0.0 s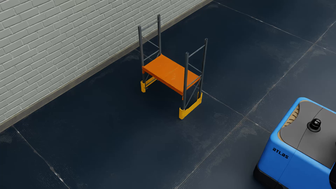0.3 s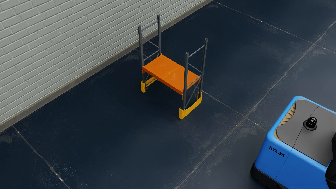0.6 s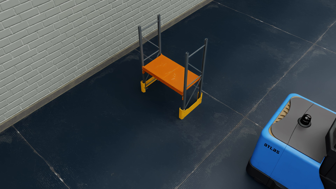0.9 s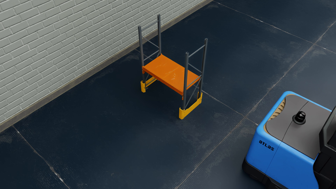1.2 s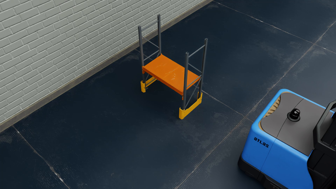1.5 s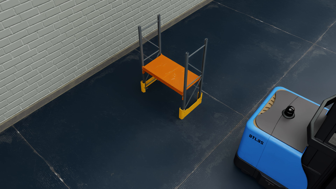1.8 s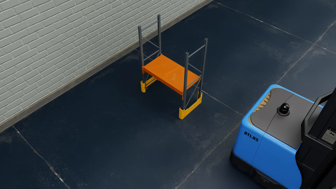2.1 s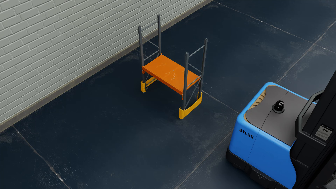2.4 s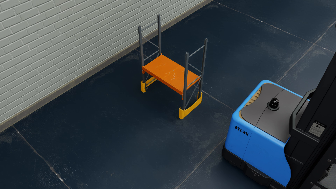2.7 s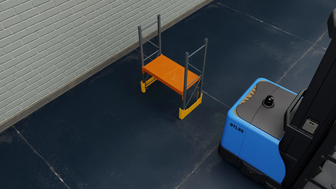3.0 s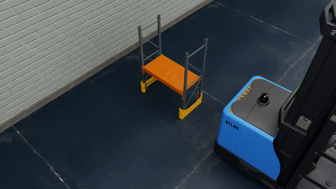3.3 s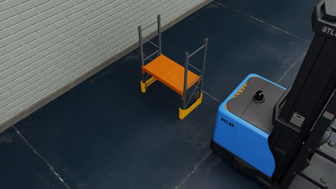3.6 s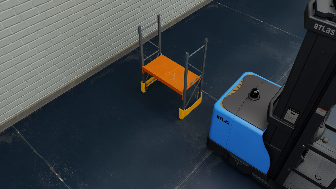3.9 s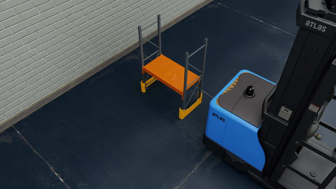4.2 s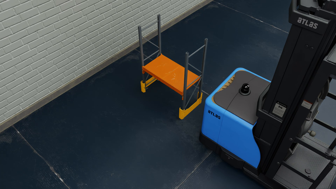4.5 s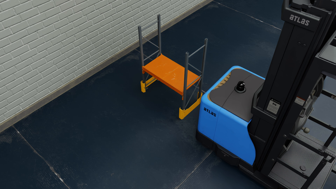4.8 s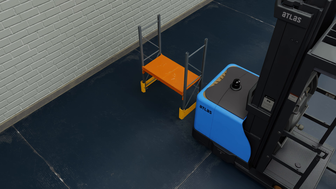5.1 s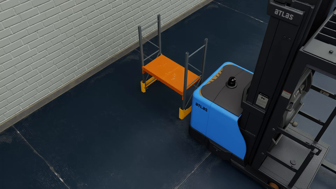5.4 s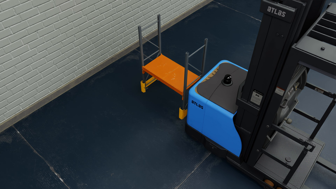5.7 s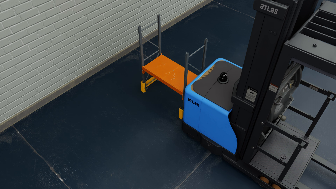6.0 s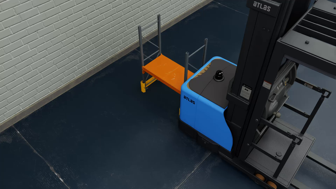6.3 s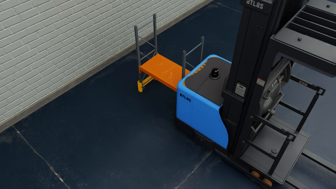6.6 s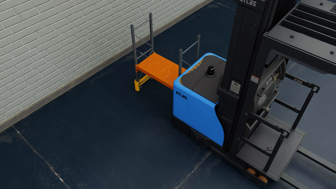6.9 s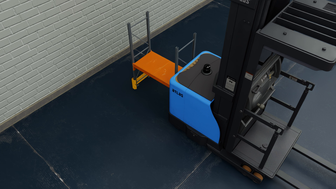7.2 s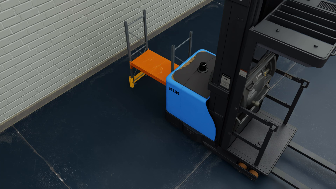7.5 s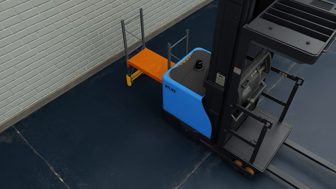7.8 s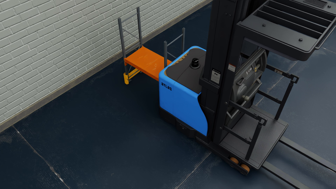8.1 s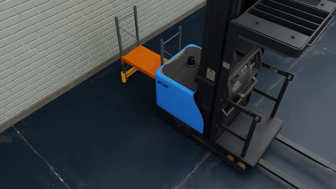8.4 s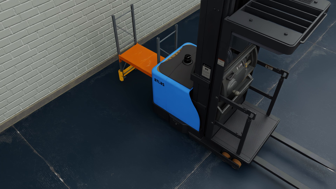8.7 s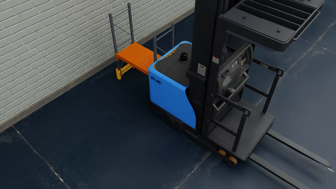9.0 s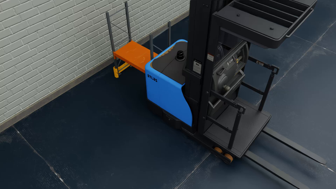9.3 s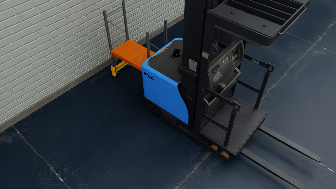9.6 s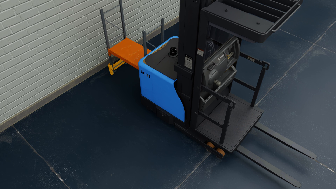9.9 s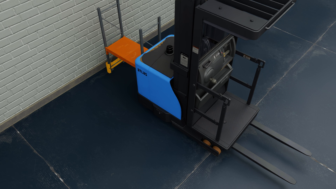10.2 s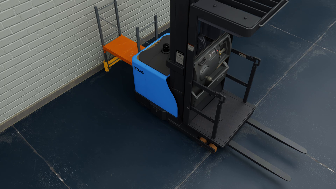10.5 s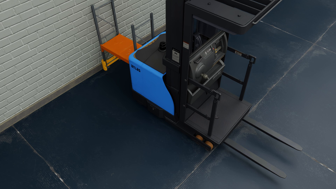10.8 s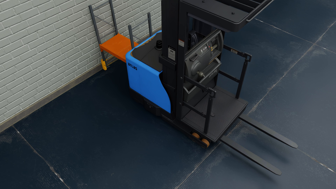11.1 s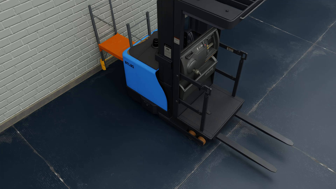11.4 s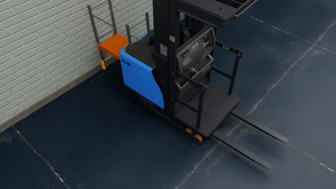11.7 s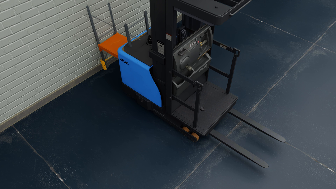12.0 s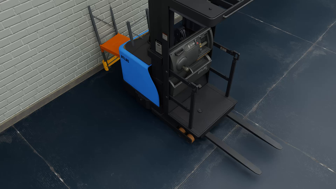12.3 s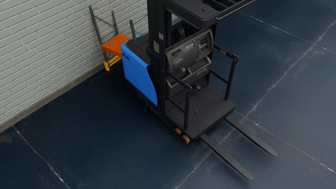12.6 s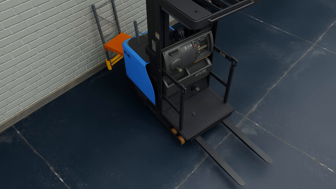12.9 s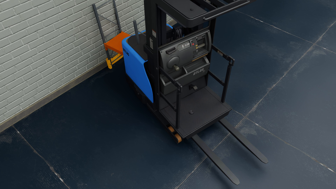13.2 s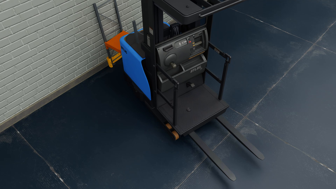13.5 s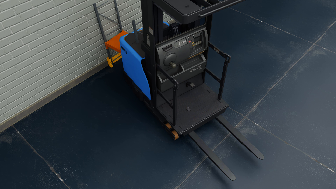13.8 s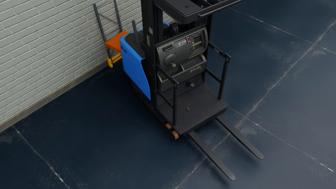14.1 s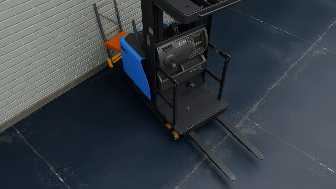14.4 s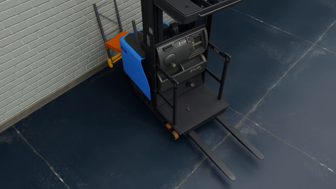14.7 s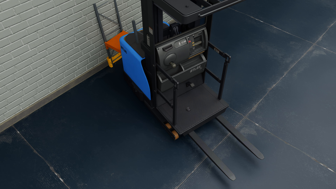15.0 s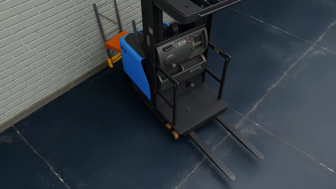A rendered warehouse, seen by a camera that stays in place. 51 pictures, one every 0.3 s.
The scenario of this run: A forklift runs into an object in its way.
